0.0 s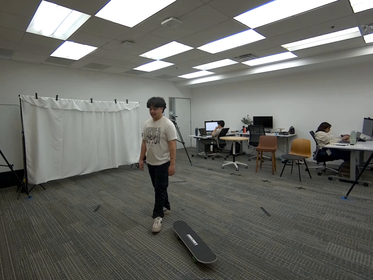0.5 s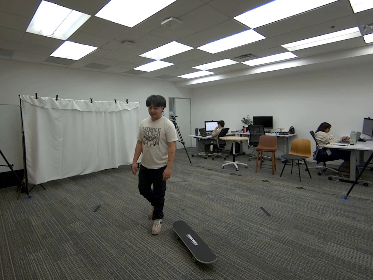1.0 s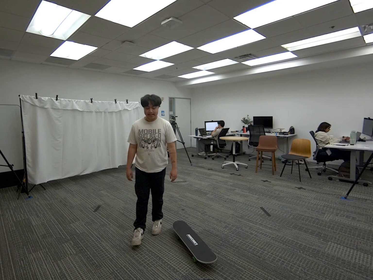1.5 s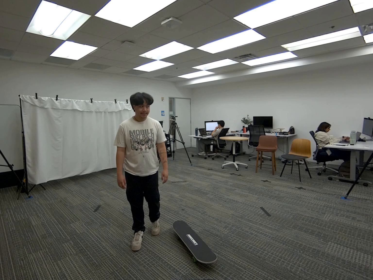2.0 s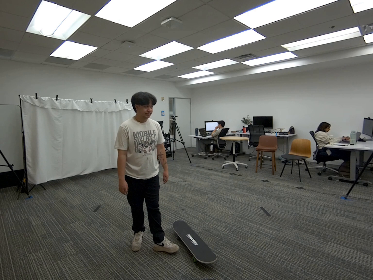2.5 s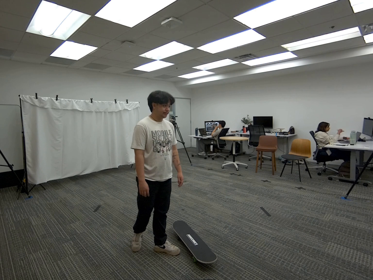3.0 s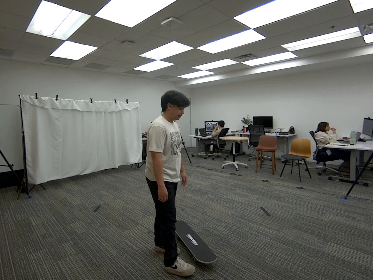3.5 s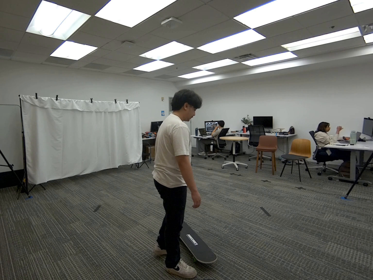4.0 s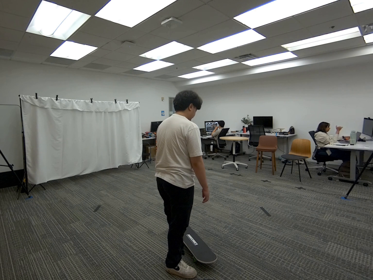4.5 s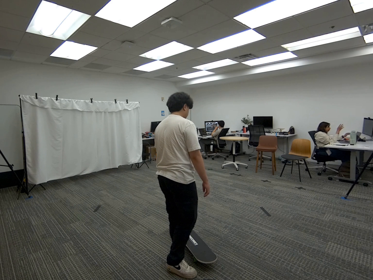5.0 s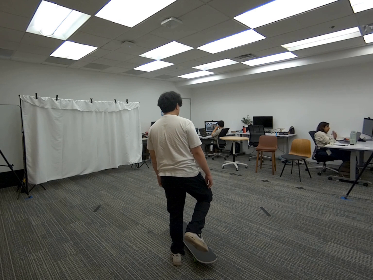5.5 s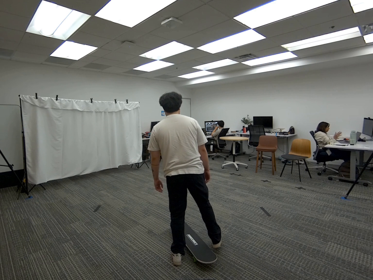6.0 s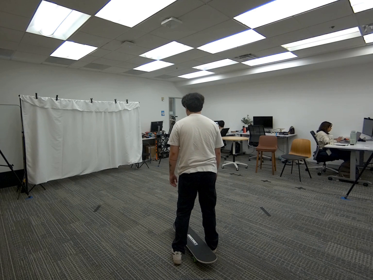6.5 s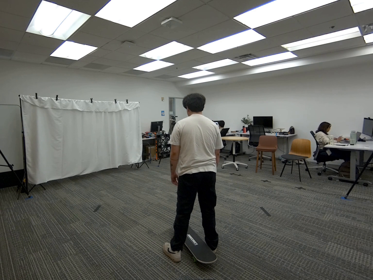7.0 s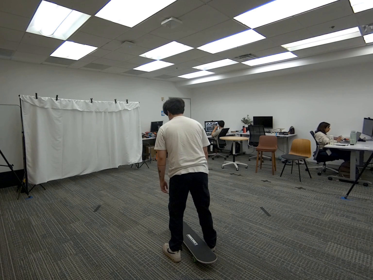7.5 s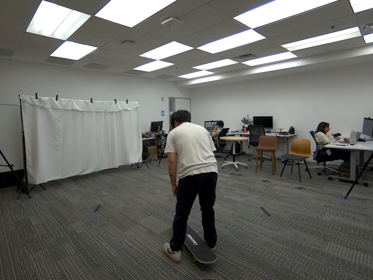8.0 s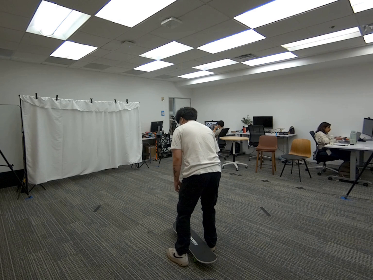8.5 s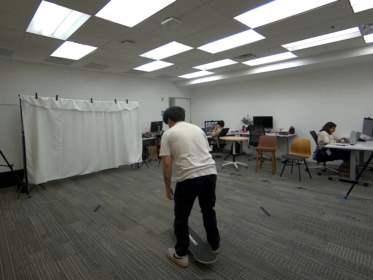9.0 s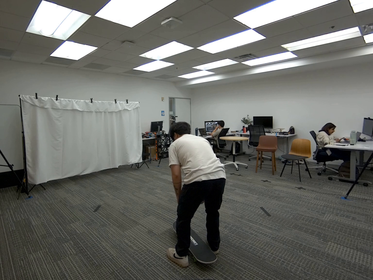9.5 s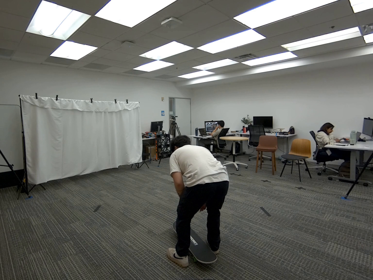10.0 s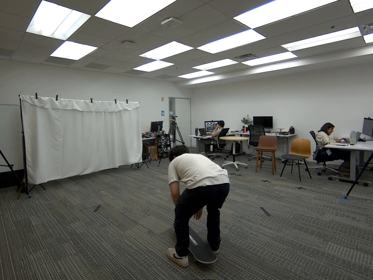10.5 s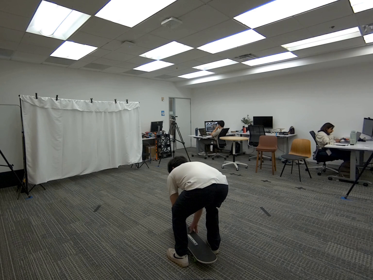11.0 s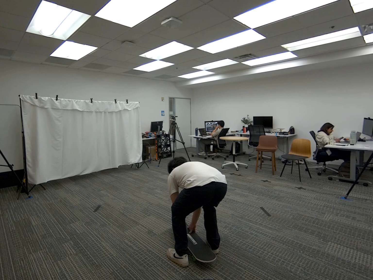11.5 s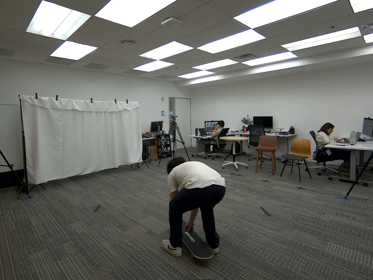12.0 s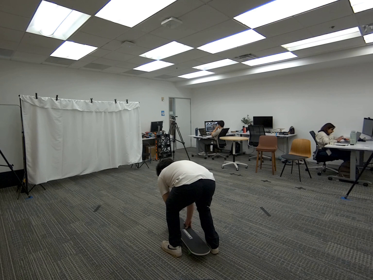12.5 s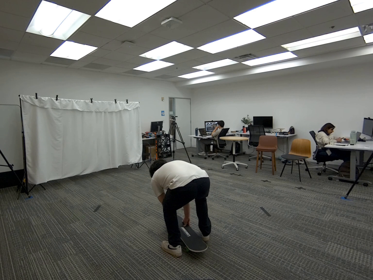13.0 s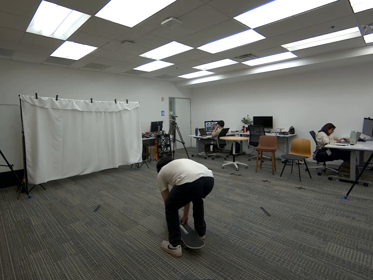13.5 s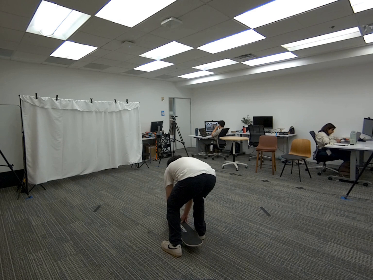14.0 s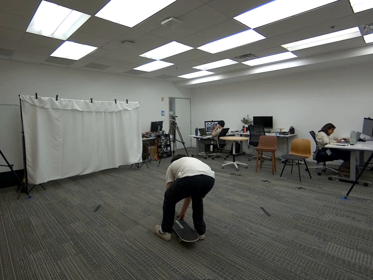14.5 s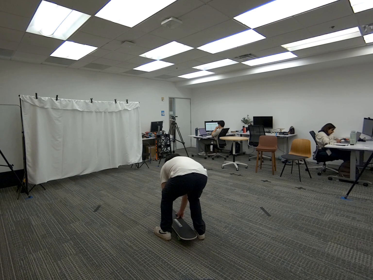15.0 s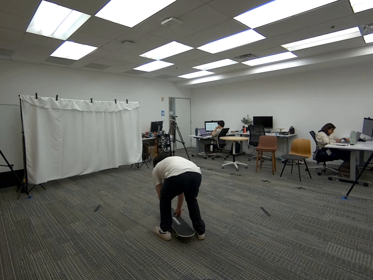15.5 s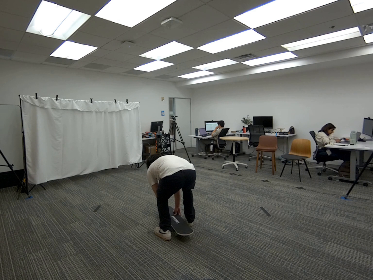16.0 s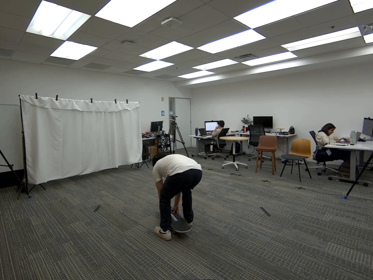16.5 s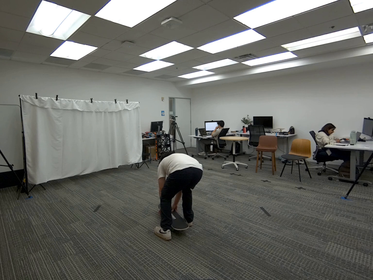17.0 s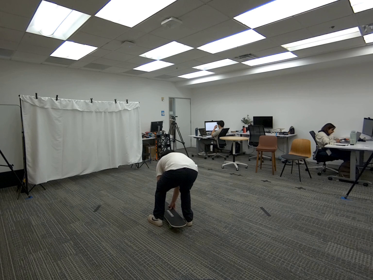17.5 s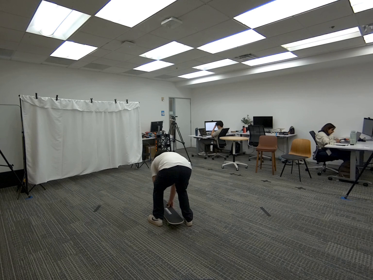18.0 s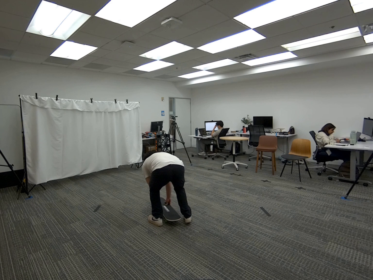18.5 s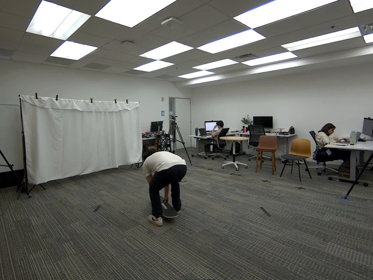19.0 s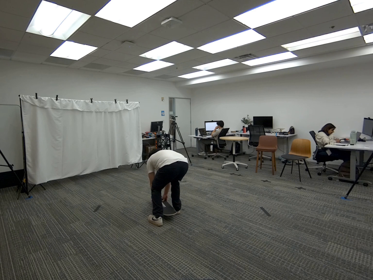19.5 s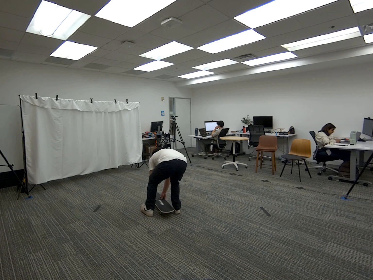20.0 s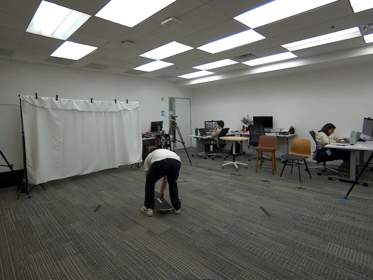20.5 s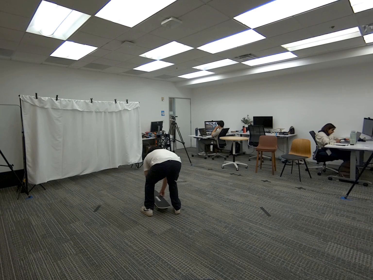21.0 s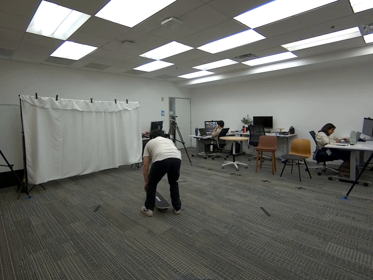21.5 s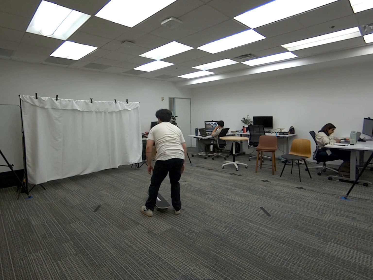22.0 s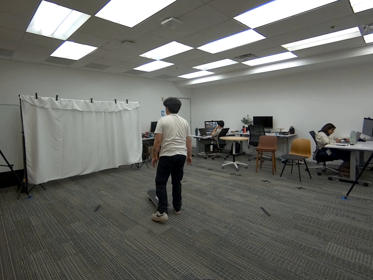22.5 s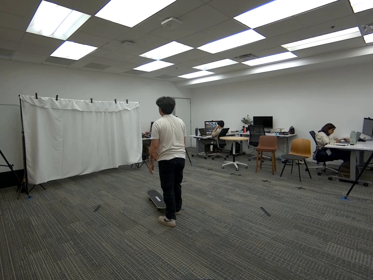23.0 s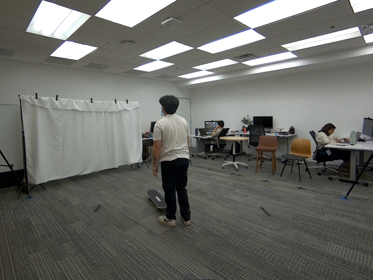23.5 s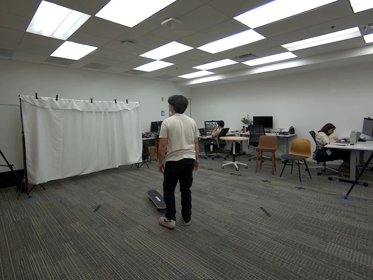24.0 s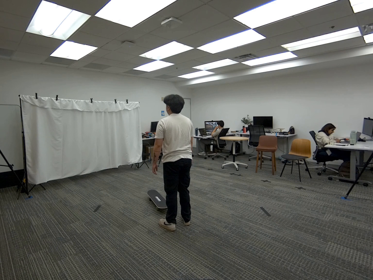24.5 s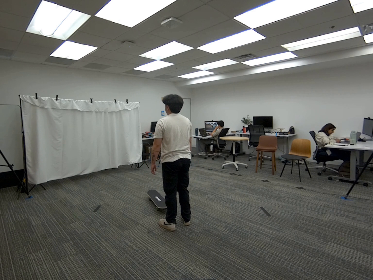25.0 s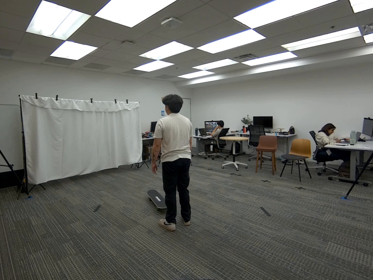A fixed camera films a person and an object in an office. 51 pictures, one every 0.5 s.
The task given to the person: Walk to the skateboard on the ground. Place your hands on the skateboard and push it around the ground within the bounding area.
